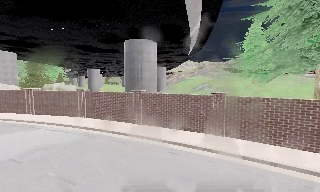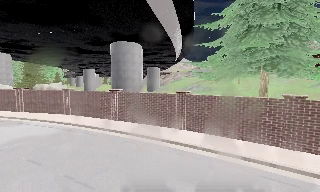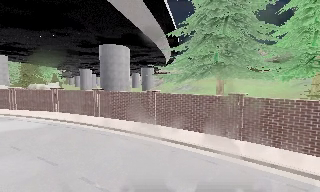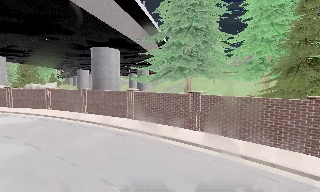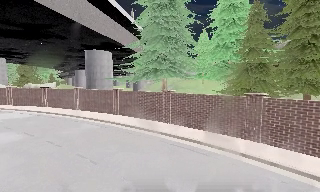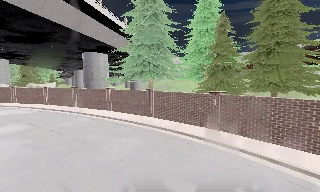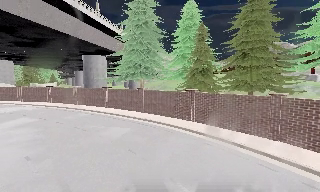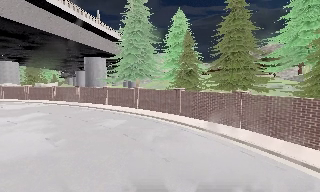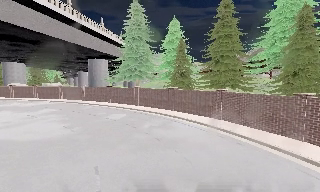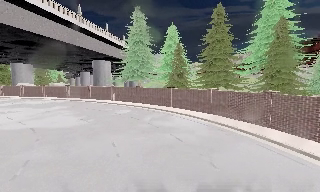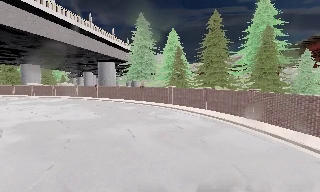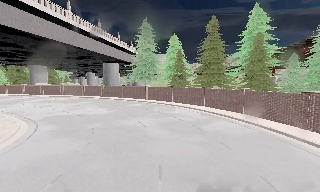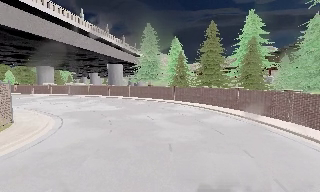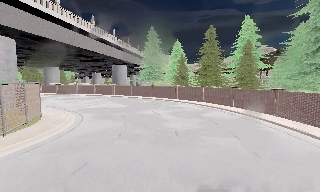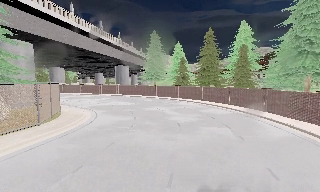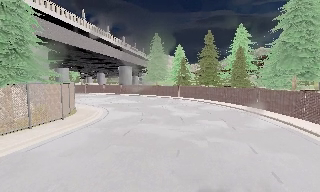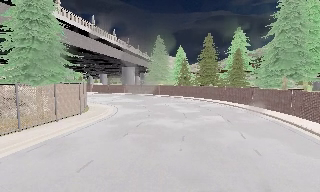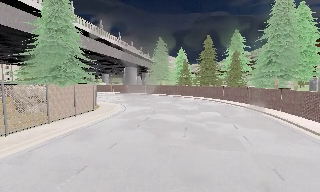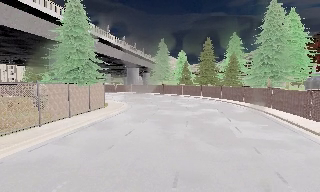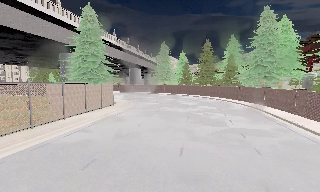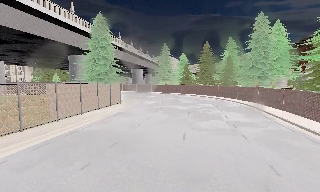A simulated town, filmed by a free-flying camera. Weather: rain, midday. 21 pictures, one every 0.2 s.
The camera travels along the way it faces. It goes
backward.
0.0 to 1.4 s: The camera travels backward and to its right, about 17 m, so what stands in front gets smaller.
1.4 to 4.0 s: The camera travels backward, about 30 m, so what stands in front gets smaller.
The film runs forward here.
